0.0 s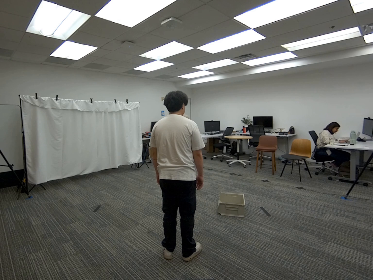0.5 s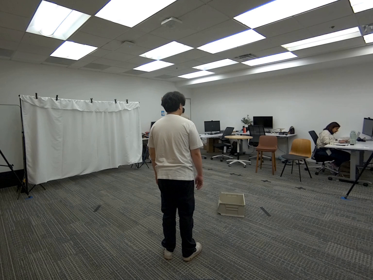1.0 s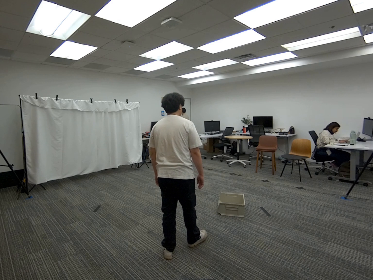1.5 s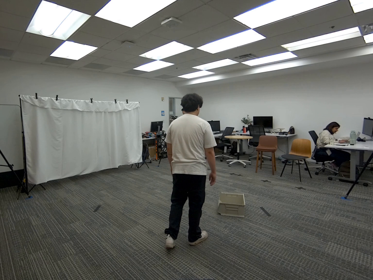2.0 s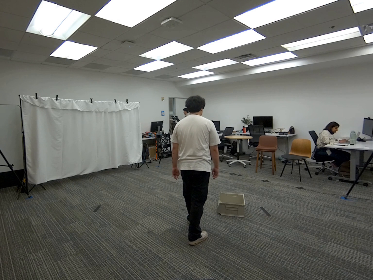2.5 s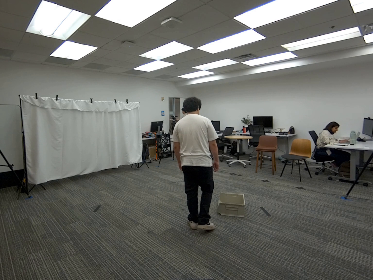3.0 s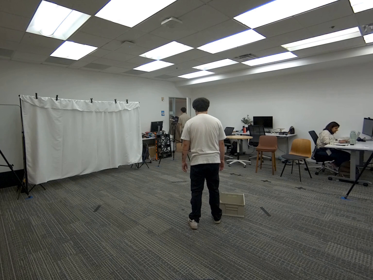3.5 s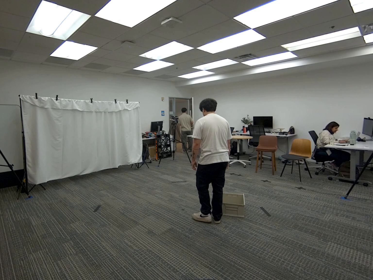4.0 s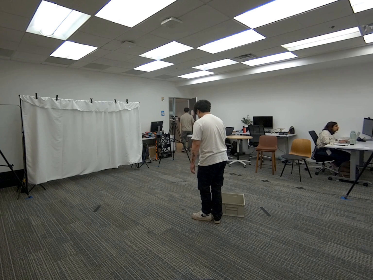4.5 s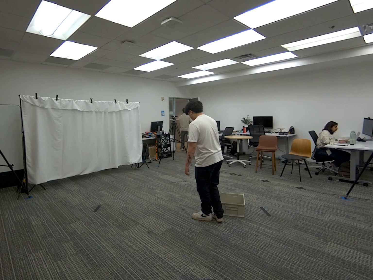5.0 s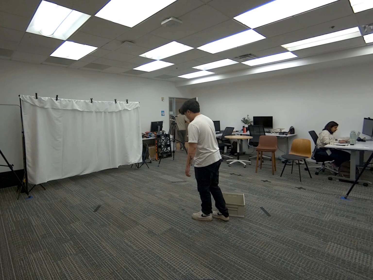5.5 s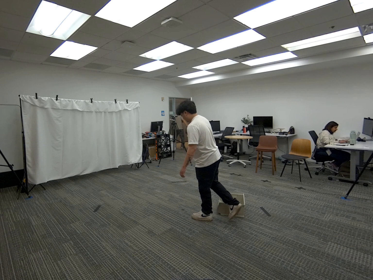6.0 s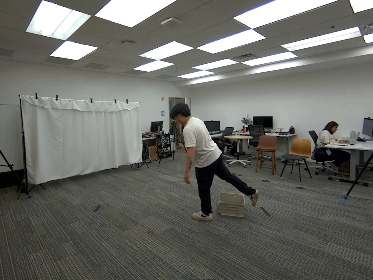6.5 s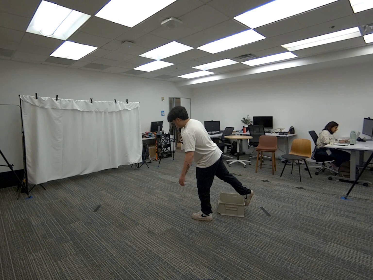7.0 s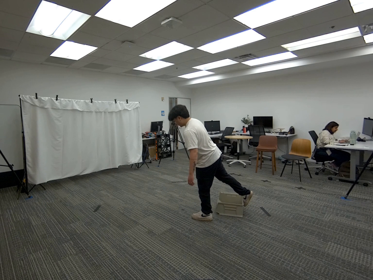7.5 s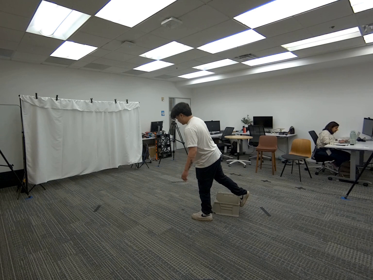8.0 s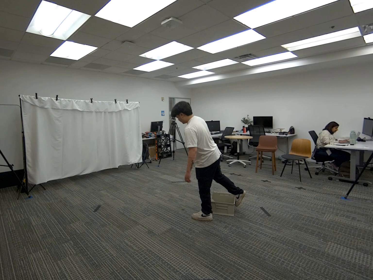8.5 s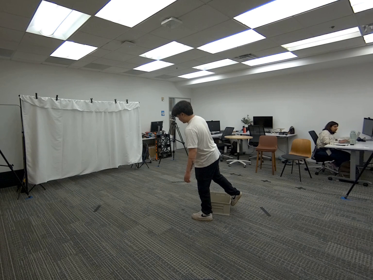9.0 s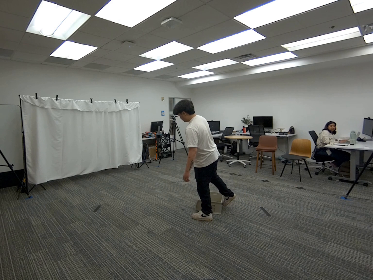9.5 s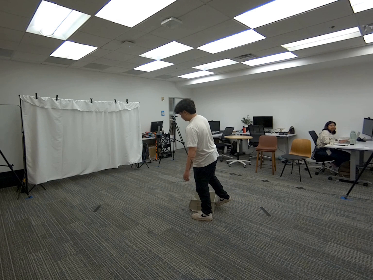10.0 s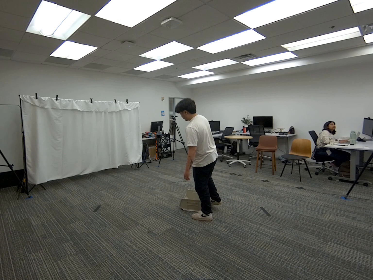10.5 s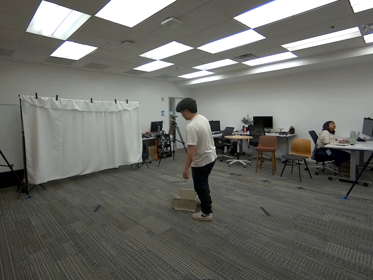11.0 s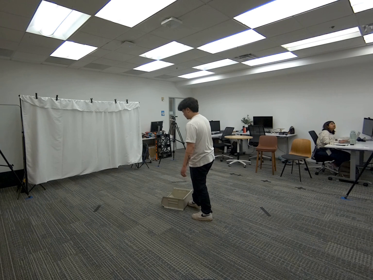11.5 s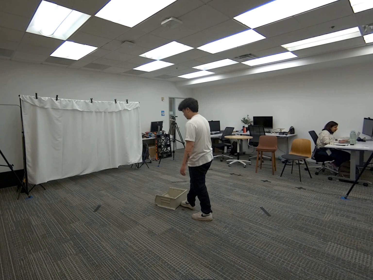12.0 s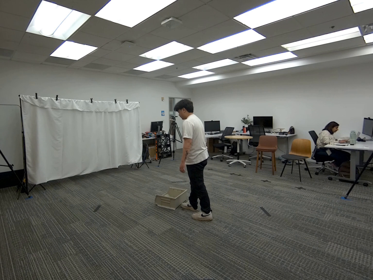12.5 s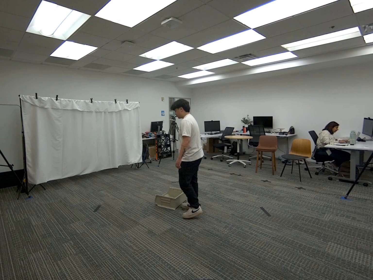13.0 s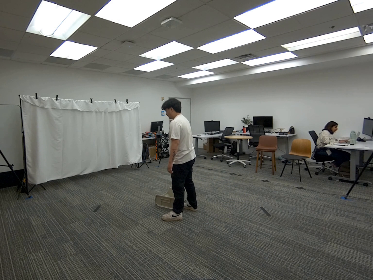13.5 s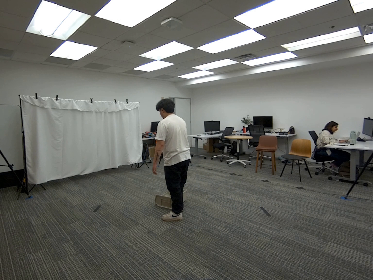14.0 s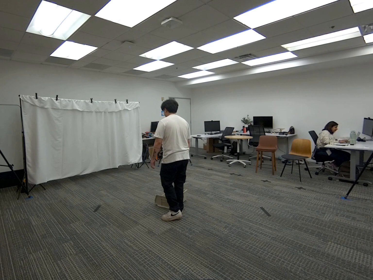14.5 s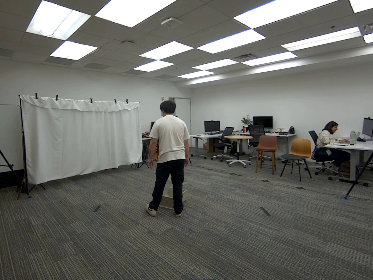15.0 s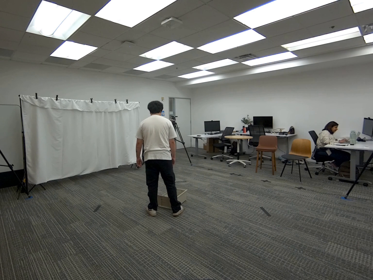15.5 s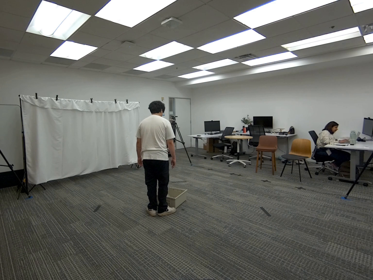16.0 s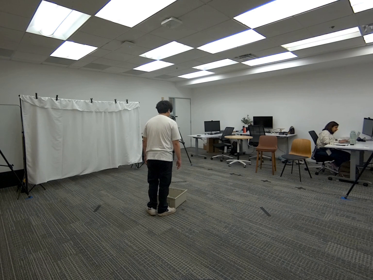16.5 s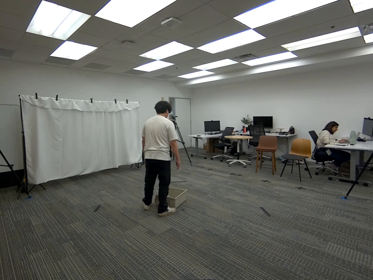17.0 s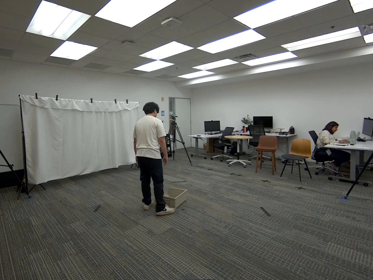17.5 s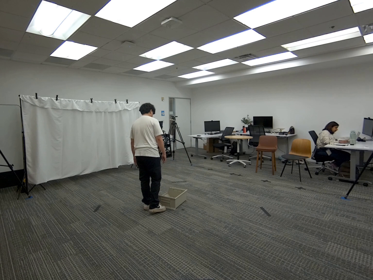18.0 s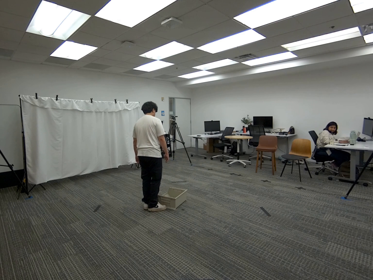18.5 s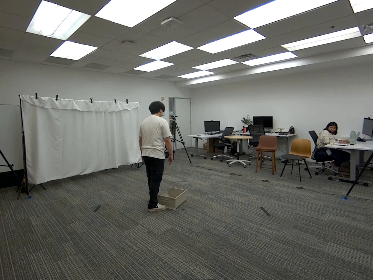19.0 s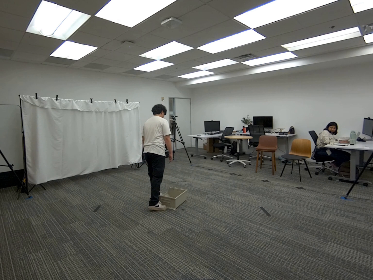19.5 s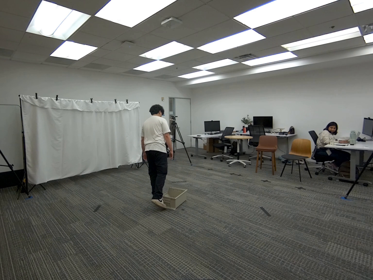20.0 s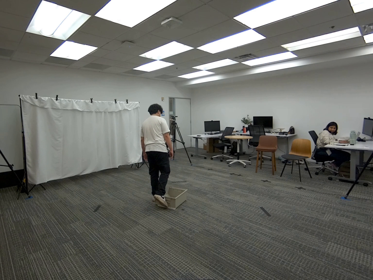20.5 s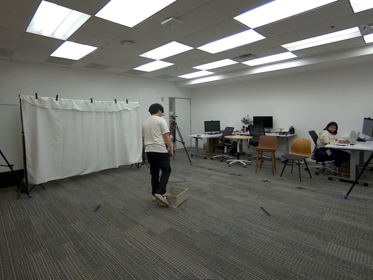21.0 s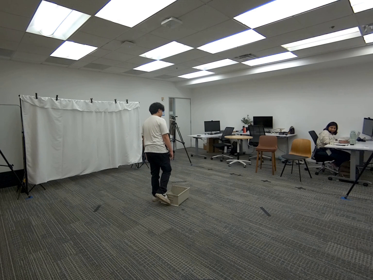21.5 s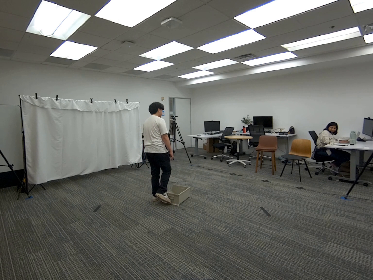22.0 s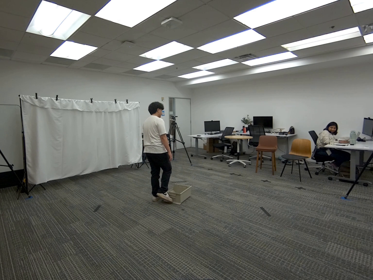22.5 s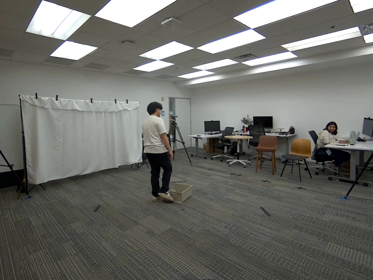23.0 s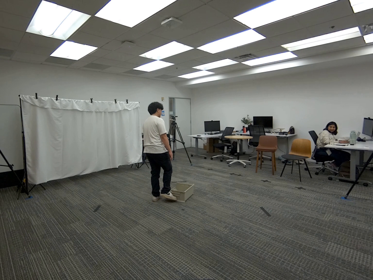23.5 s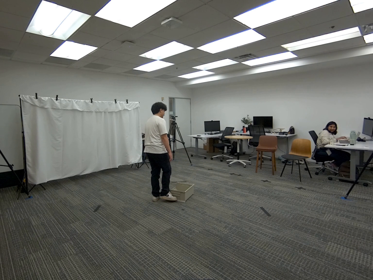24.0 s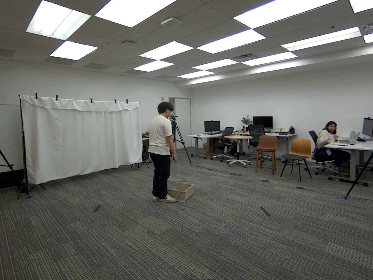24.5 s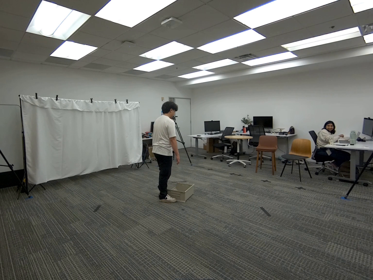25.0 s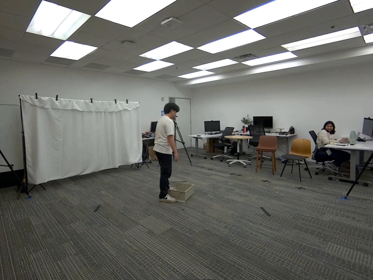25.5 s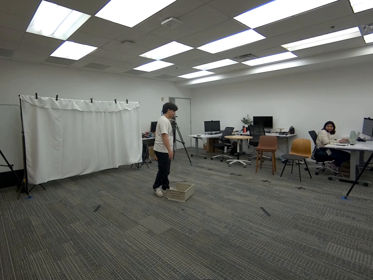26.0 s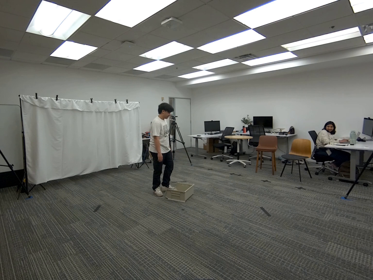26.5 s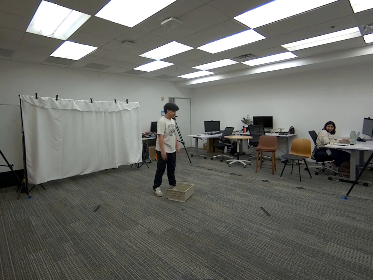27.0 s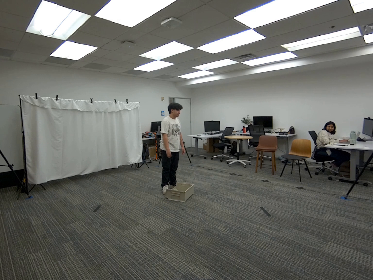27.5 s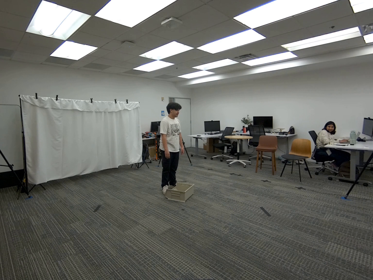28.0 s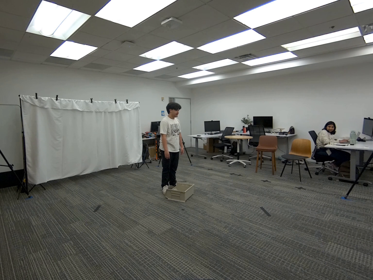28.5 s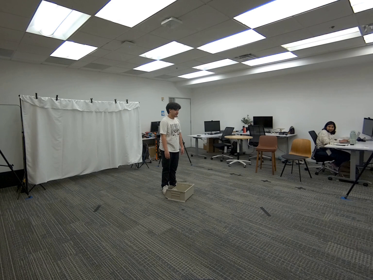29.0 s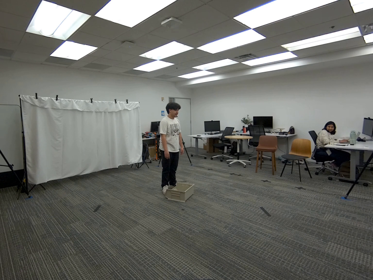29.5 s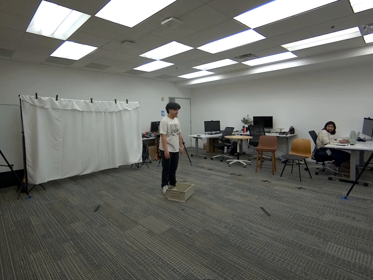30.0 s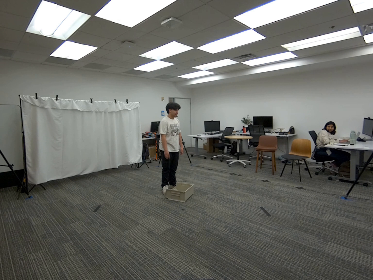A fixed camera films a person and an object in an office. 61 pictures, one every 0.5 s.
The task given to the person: Walk over to beige bin on the ground and using your right foot drag the bin to the side.
